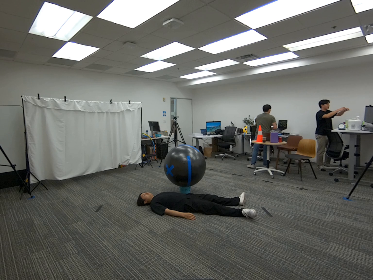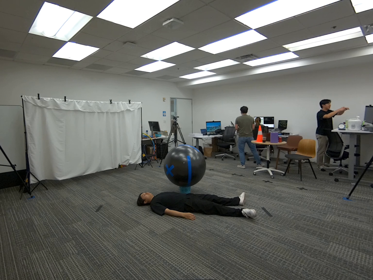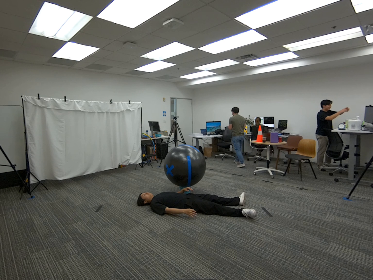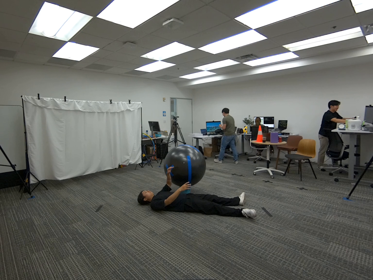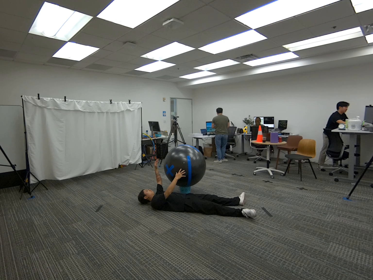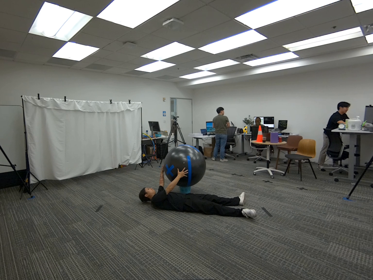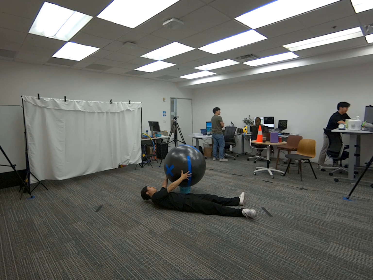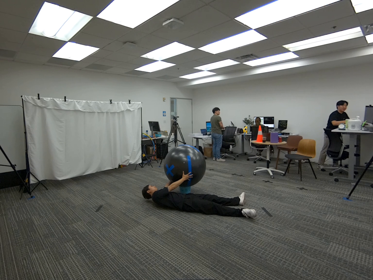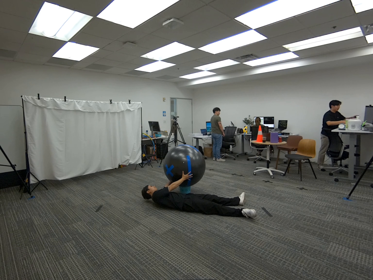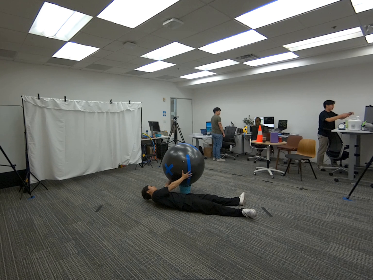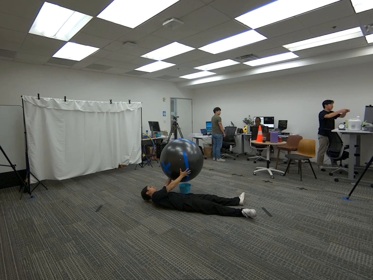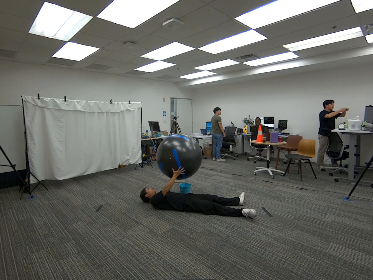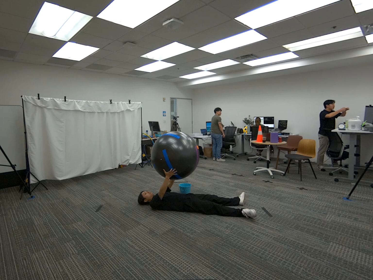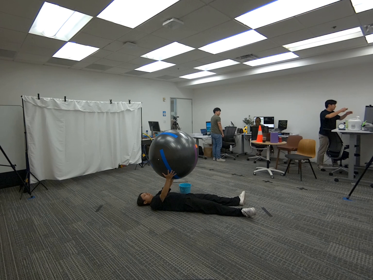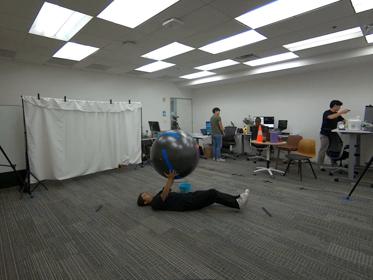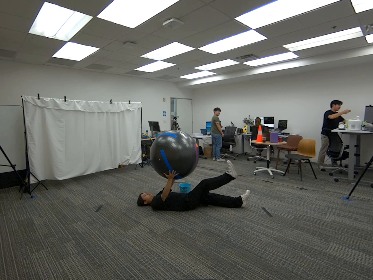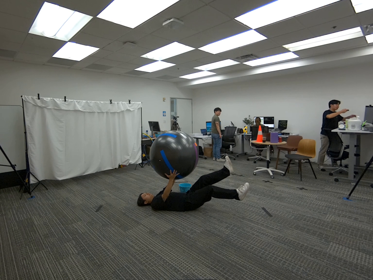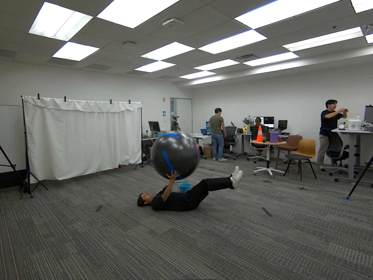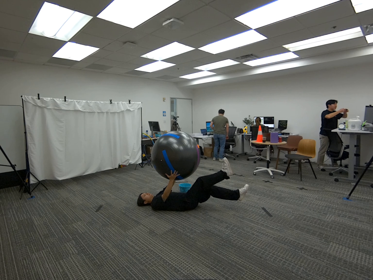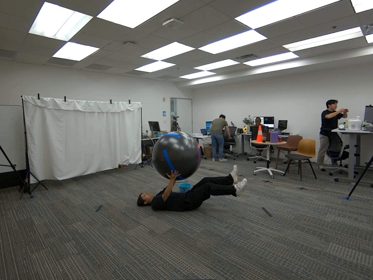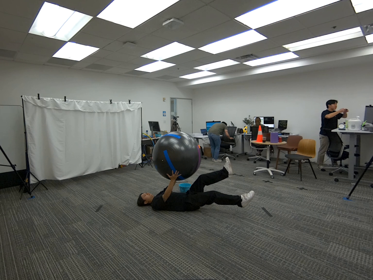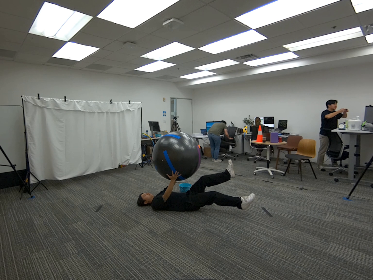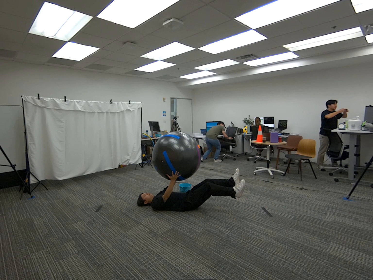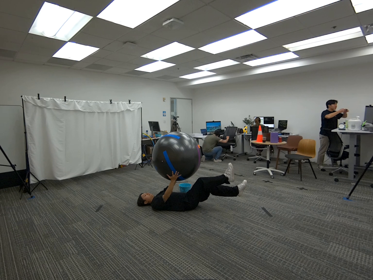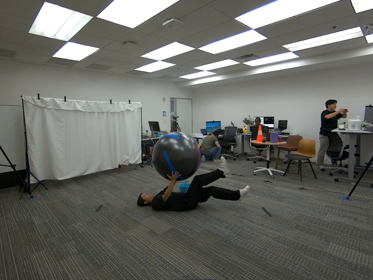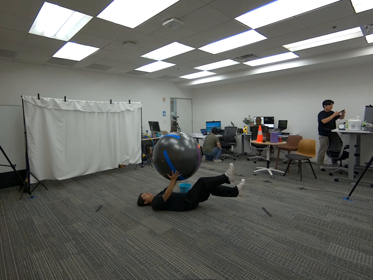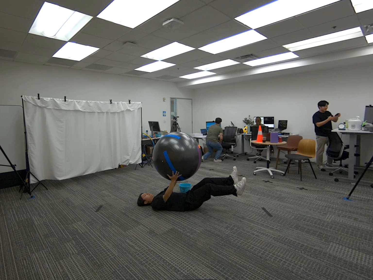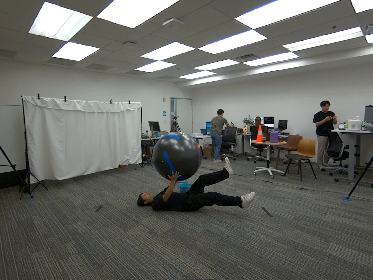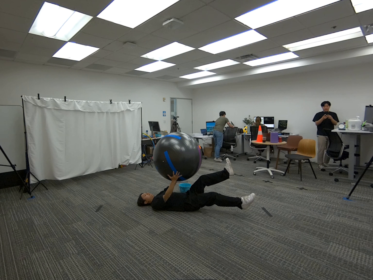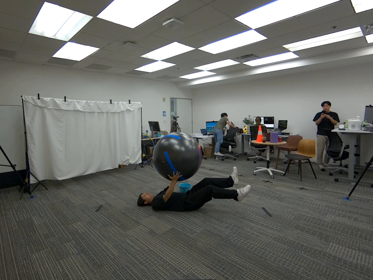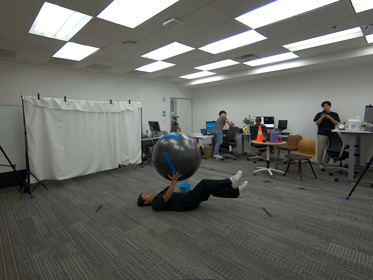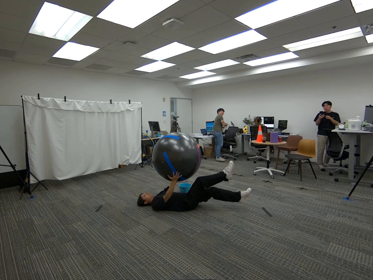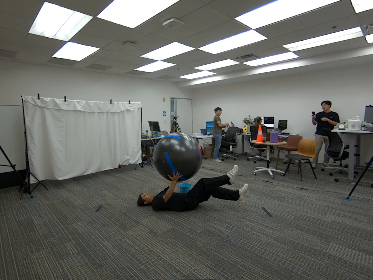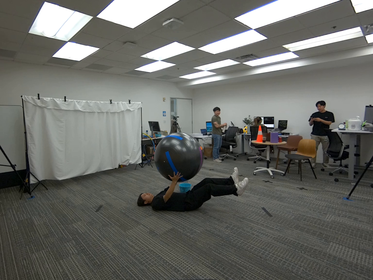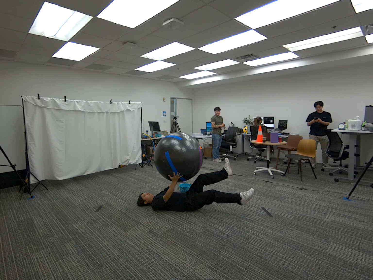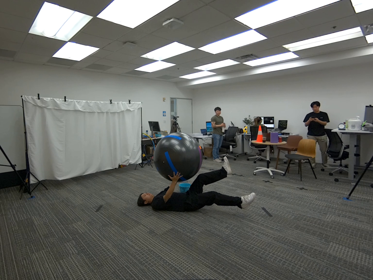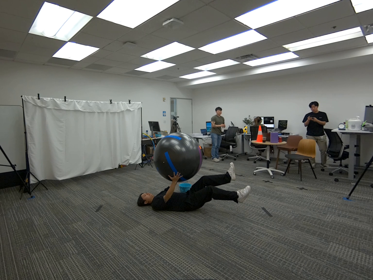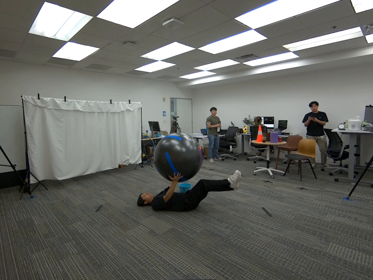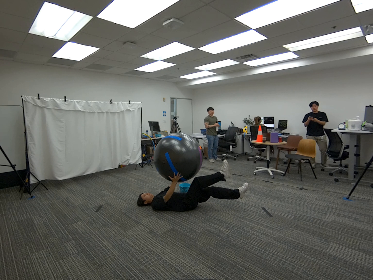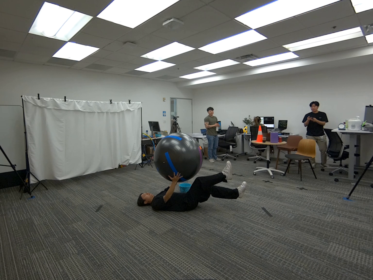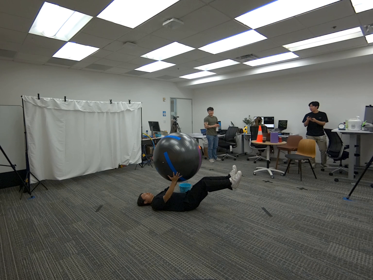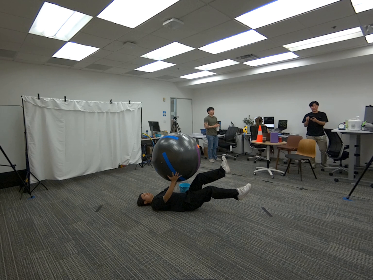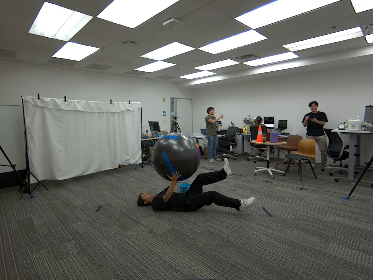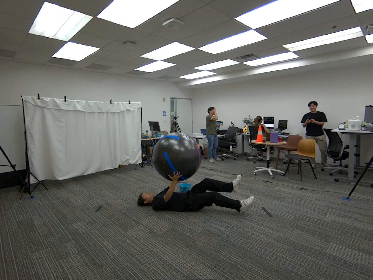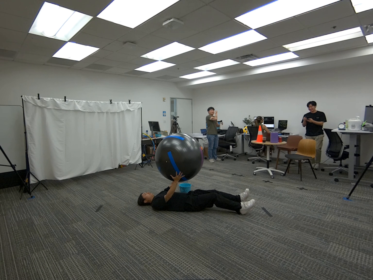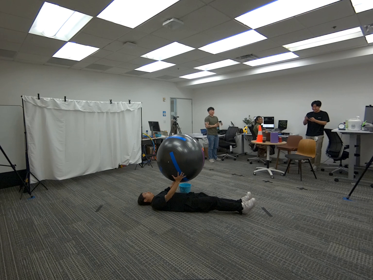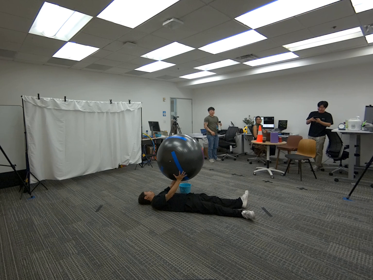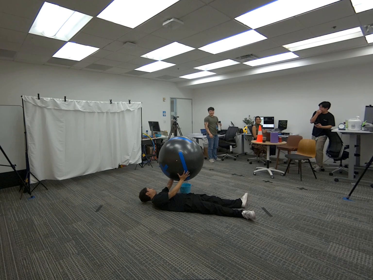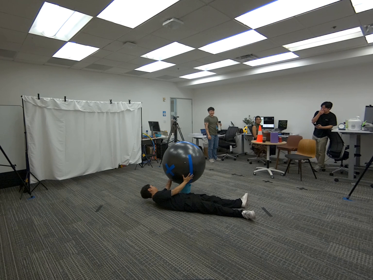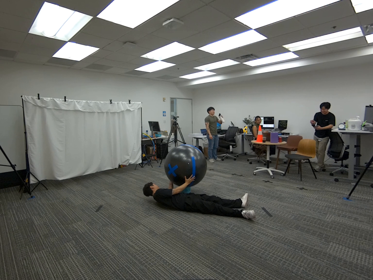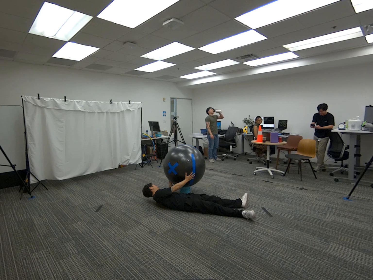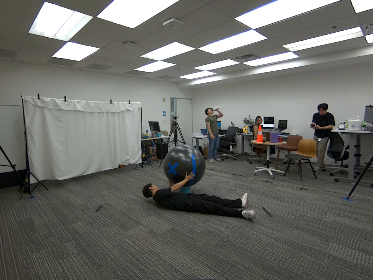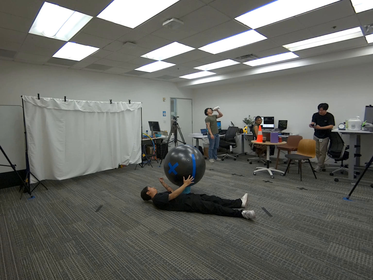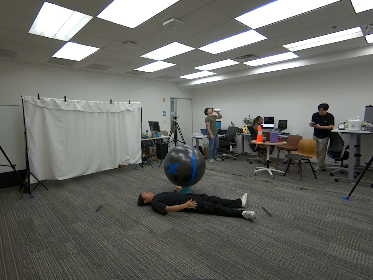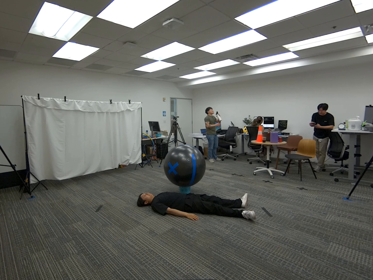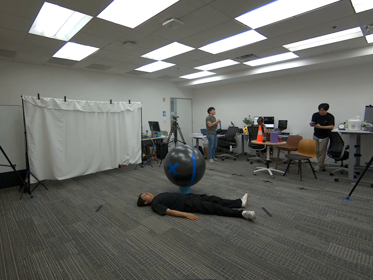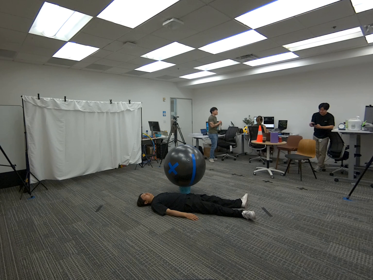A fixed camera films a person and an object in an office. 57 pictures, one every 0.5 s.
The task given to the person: Begin by laying on the ground. Reach over to the yoga ball on your side and raise the yoga ball infront of you in the air as you perform leg kicks. Use the yoga ball as balance. Place yoga ball on the ground when complete.
